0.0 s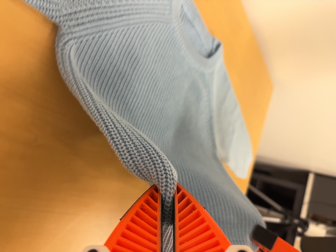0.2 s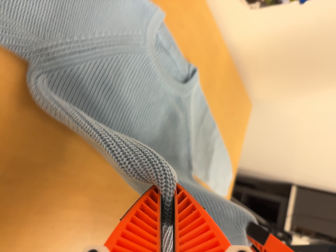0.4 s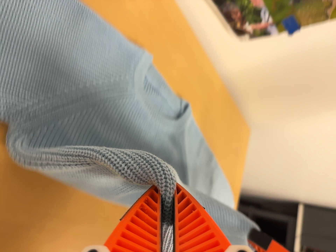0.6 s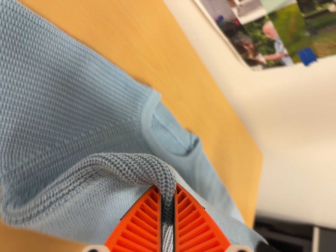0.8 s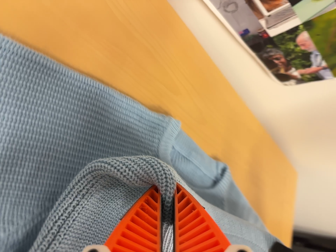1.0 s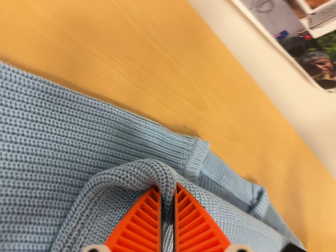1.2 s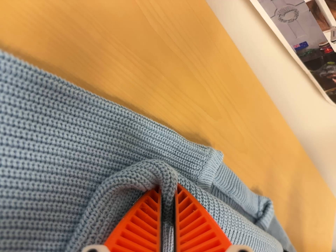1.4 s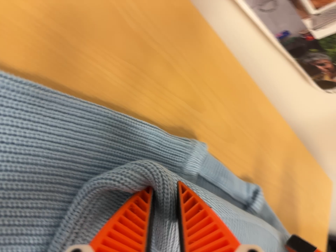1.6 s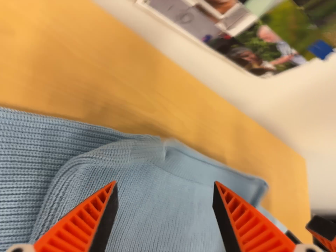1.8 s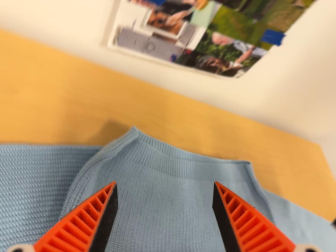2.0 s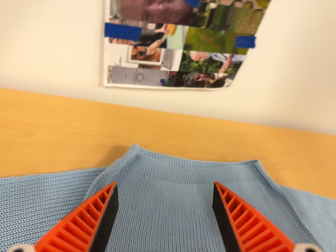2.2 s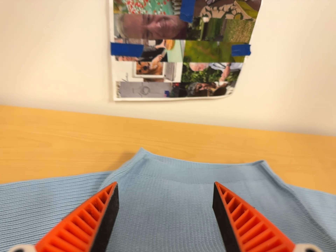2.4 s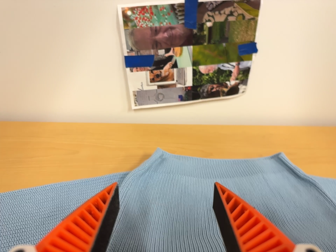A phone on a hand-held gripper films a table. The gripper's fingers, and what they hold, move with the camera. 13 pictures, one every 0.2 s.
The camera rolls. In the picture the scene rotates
counterclockwise.
The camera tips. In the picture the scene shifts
downward.
0.0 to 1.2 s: The camera travels toward the top of its view and forward, about 22 cm, so close, fixed things drift downward. Its aim tips toward the top of its view by about 15 degrees, and the scene shifts downward.
1.2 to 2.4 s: The camera pans to its left by about 20 degrees. It travels to its right, backward and toward the bottom of its view, about 36 cm. Its aim tips toward the top of its view by about 30 degrees. It rolls about its line of sight by about 50 degrees, and the scene rotates counterclockwise.
The film runs forward here.
